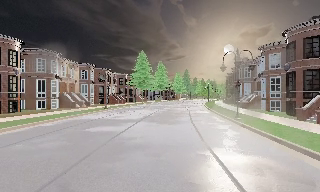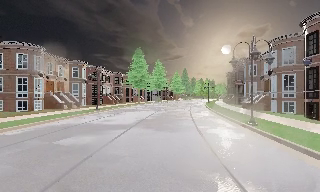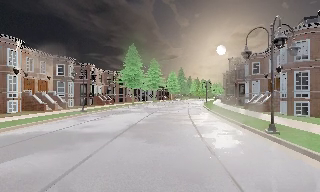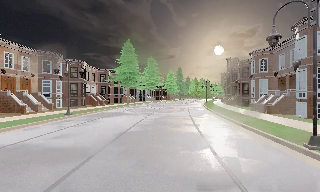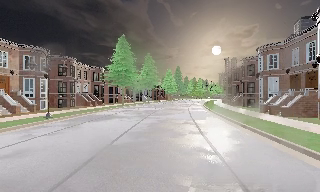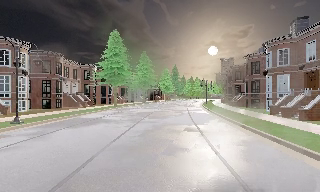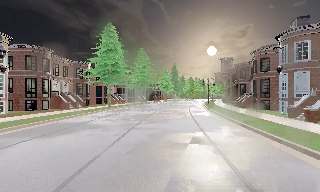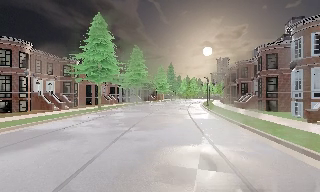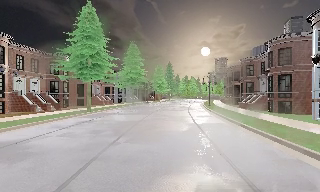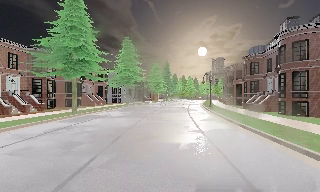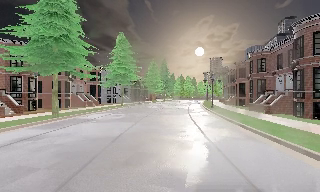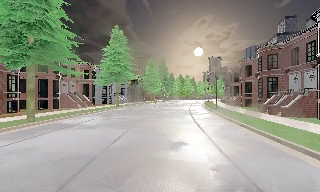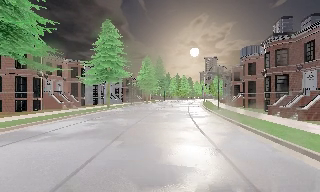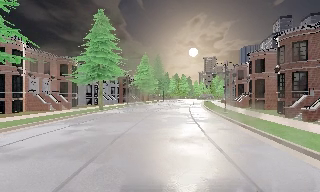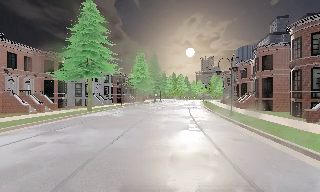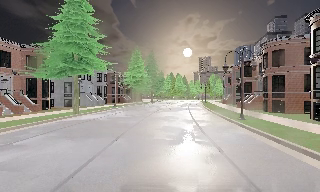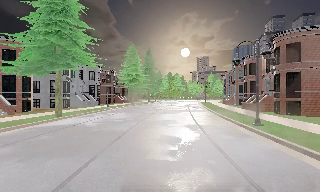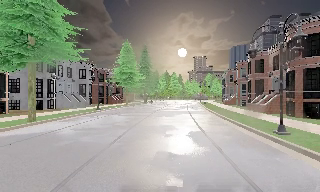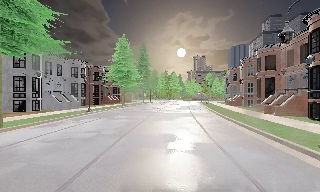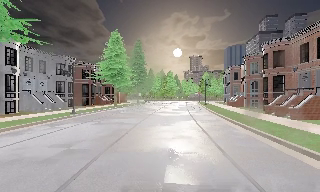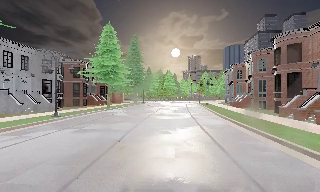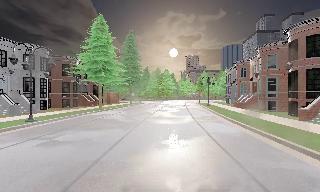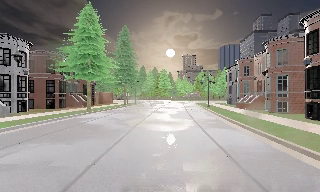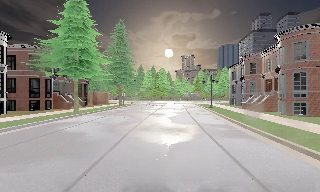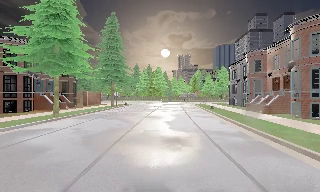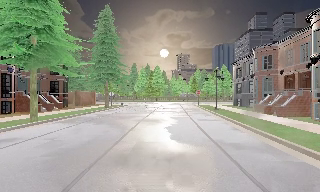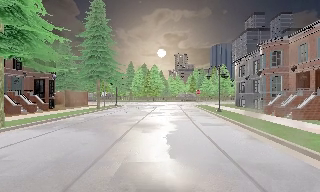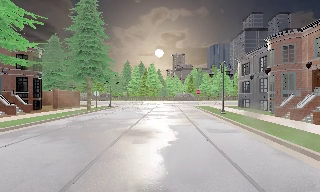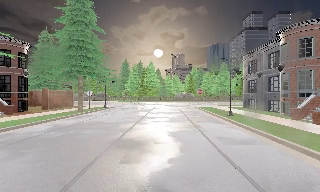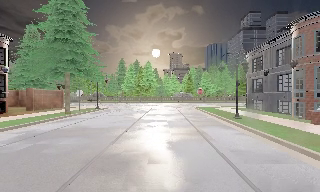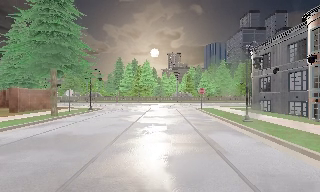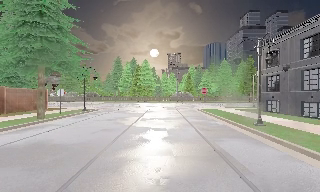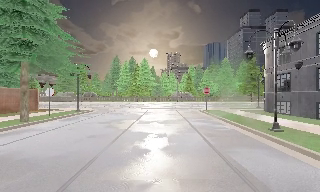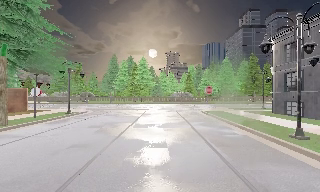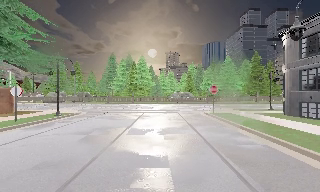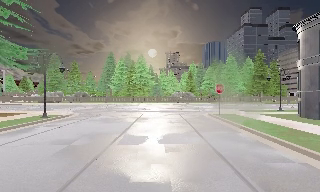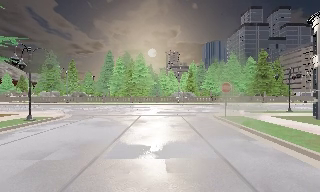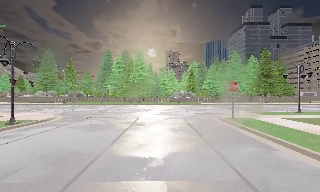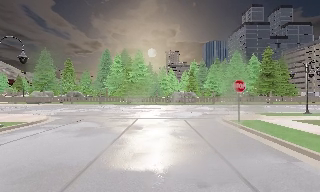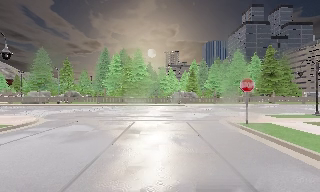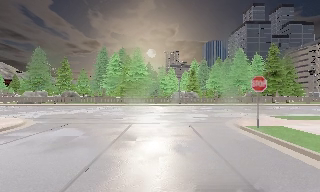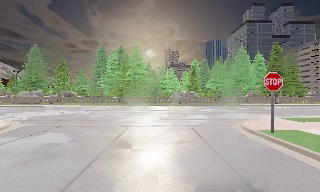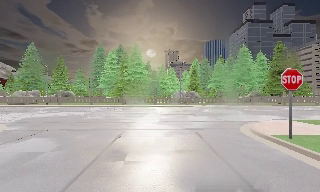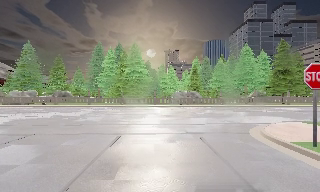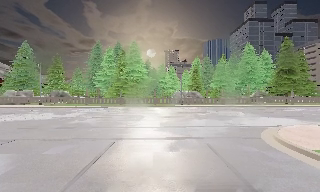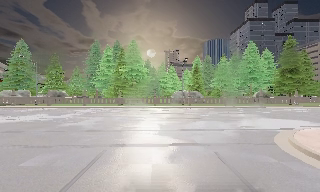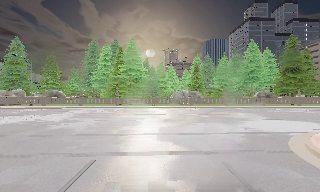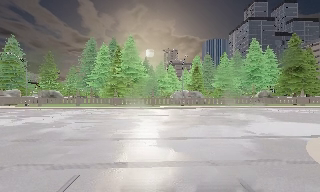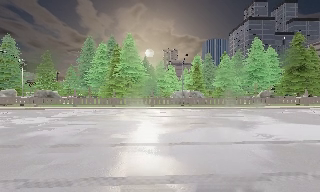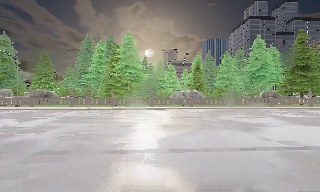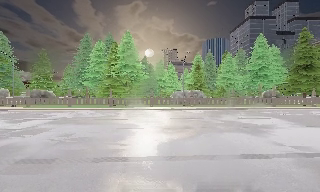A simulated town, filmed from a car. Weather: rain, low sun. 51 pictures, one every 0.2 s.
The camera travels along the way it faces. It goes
forward.
0.0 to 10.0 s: The camera swings to its right by about 25 degrees, and the scene slides to the left. It travels forward, about 80 m, so what stands in front looms larger. It loses speed.
The film runs forward here.
